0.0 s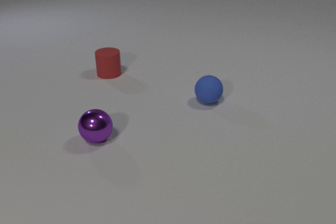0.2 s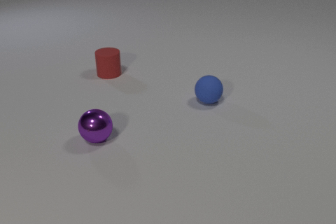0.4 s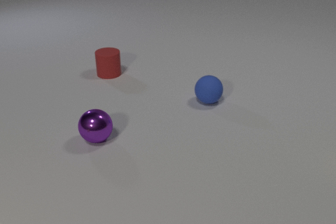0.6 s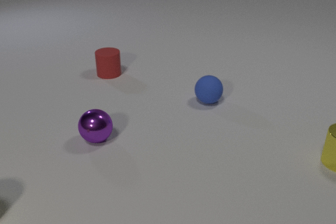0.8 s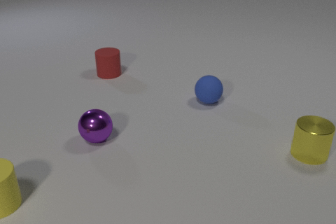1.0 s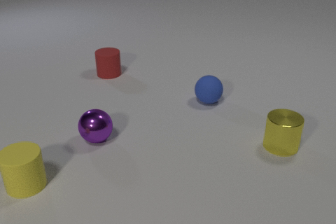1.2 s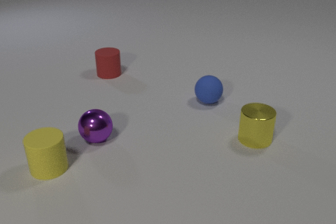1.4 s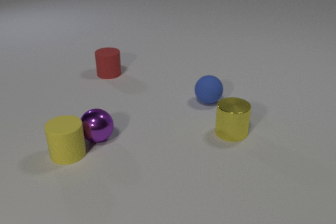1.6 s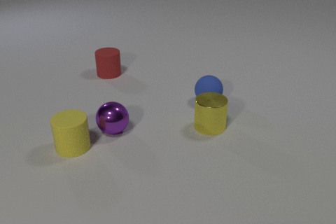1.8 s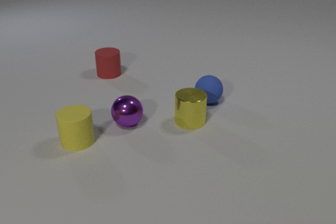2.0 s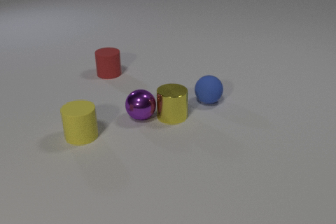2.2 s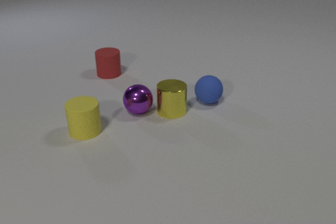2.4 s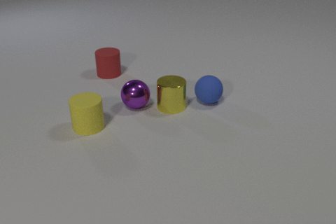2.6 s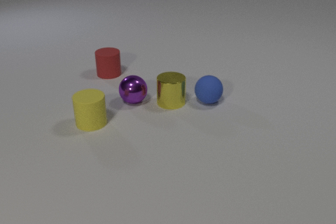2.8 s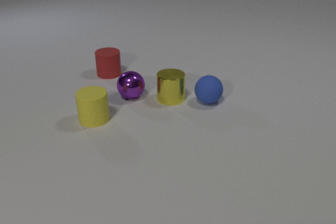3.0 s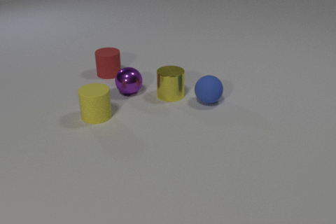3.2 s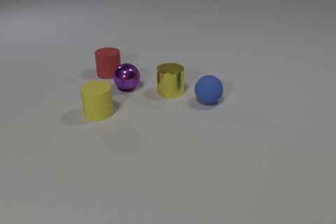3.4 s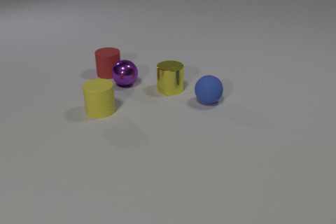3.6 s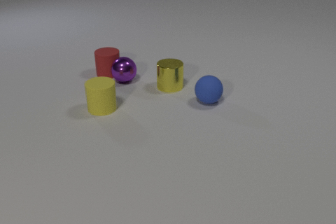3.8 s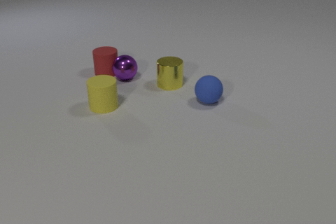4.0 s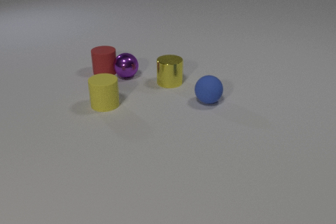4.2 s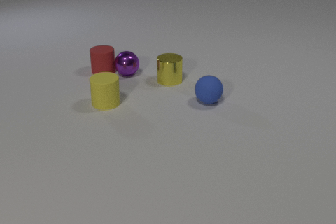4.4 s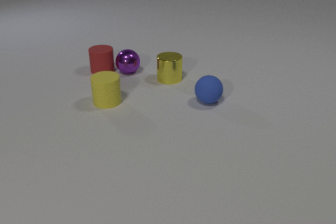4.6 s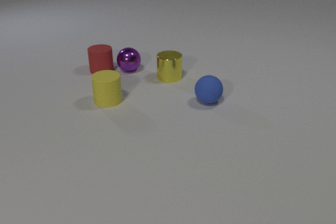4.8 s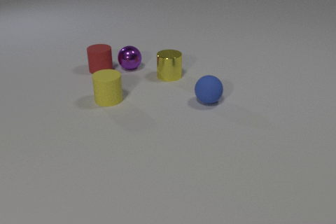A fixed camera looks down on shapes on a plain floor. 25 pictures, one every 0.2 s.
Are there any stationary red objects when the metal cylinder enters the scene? yes.
How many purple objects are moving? 1.
What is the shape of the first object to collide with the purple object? cylinder.
0.0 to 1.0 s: The yellow rubber cylinder comes in at the left edge, slides to the right and away from the camera. The yellow metal cylinder comes in at the right edge, slides to the left.
1.0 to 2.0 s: The yellow rubber cylinder slides away from the camera and to the right. The purple metal sphere rolls to the right and away from the camera. The yellow metal cylinder slides to the left. The yellow rubber cylinder and the purple metal sphere collide. The purple metal sphere and the yellow metal cylinder collide.
2.0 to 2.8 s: The yellow rubber cylinder slides away from the camera and to the right. The purple metal sphere rolls away from the camera. The yellow metal cylinder slides away from the camera.
2.8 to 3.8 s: The yellow rubber cylinder slides away from the camera and to the right. The purple metal sphere rolls away from the camera. The yellow metal cylinder slides away from the camera. The purple metal sphere and the red rubber cylinder collide.
3.8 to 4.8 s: The yellow rubber cylinder slides away from the camera. The purple metal sphere rolls away from the camera. The yellow metal cylinder slides away from the camera. The red rubber cylinder slides away from the camera and to the left.
